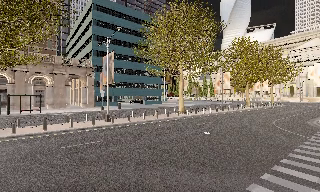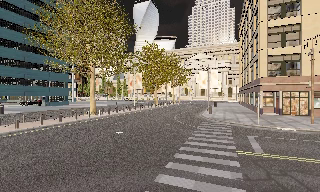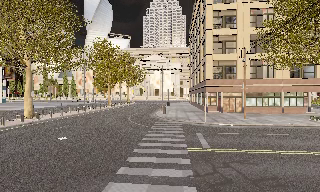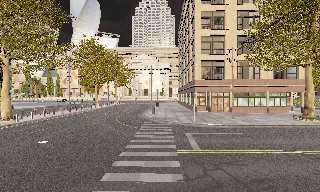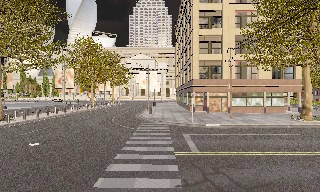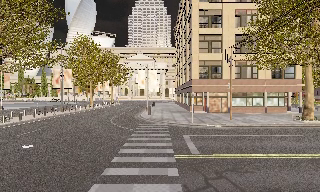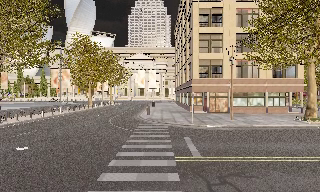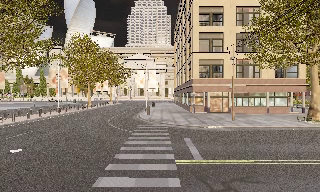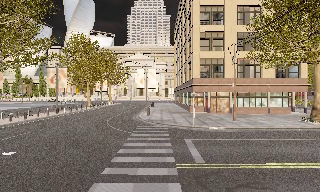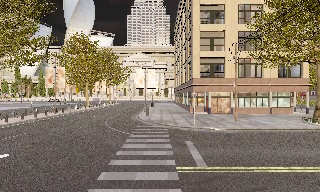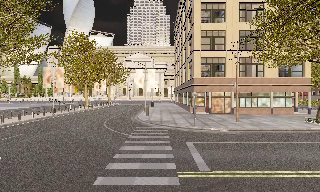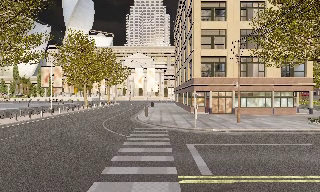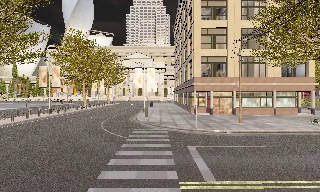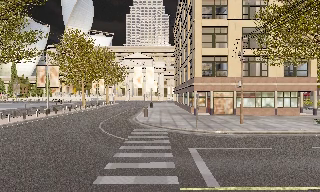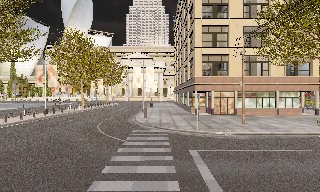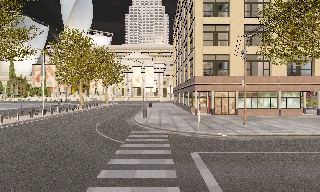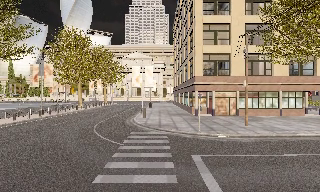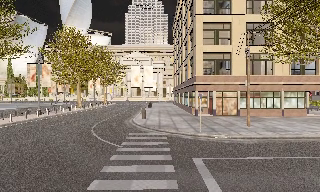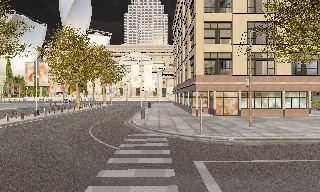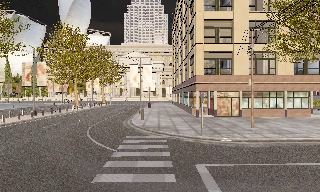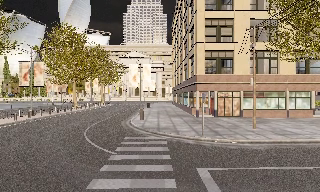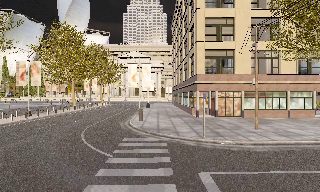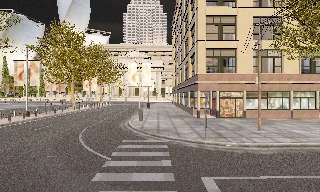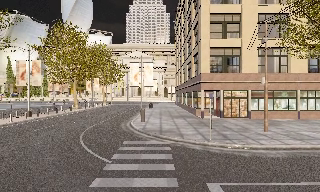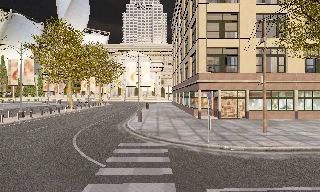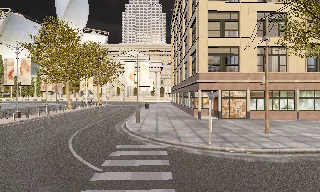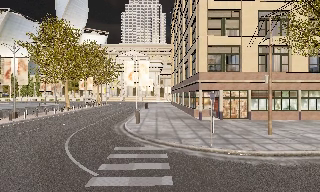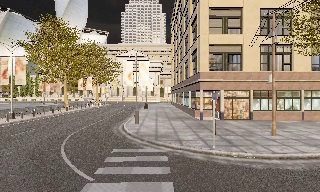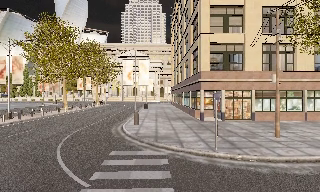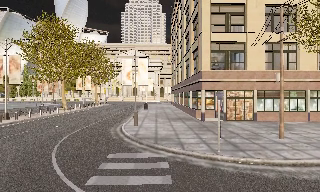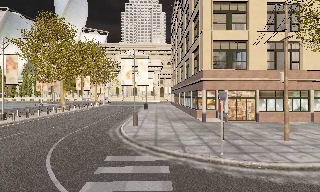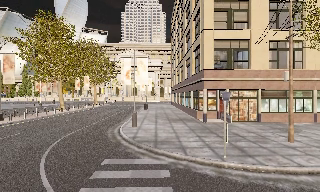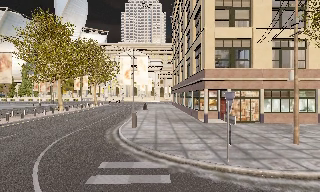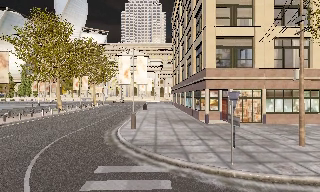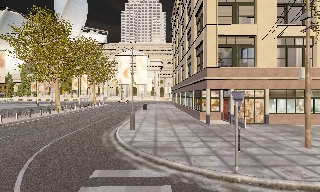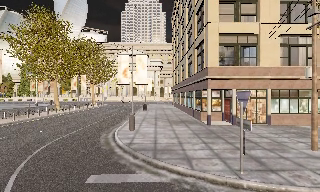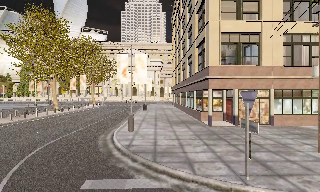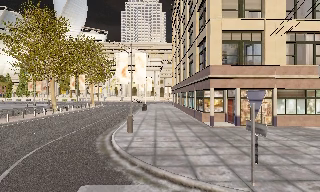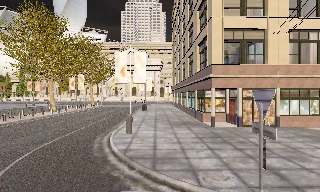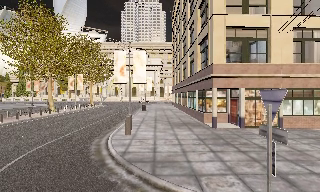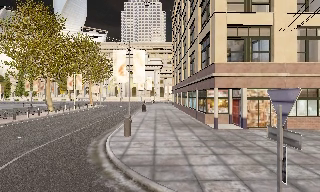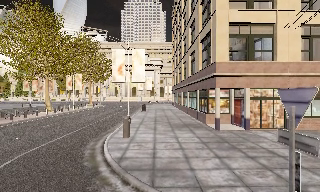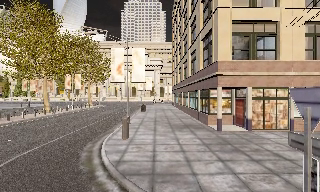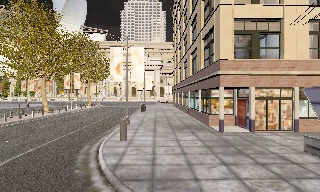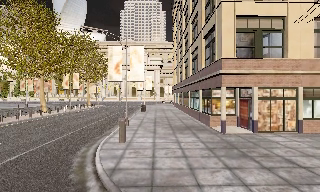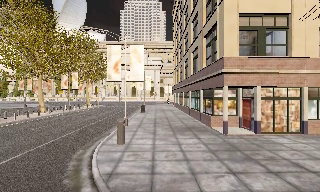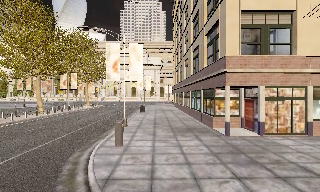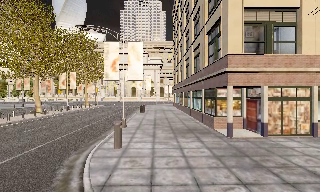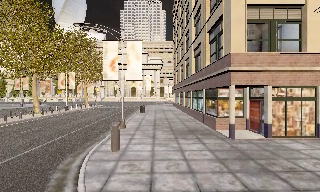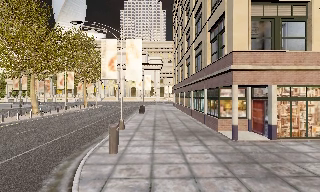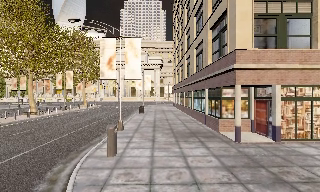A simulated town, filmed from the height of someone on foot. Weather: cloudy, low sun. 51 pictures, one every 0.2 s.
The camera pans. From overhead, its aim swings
clockwise.
The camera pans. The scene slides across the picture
to the left.
0.0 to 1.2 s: The scene slides to the left, as the camera pans about 50 degrees to its right. It travels forward, about 2 m.
1.2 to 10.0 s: The camera travels forward, about 14 m, so what stands in front looms larger.
The film runs forward here.
